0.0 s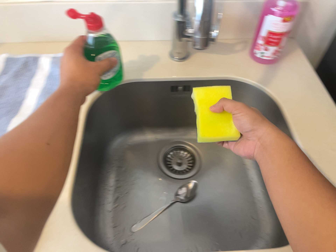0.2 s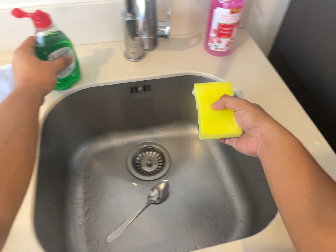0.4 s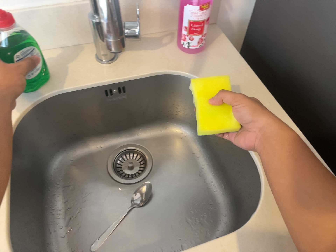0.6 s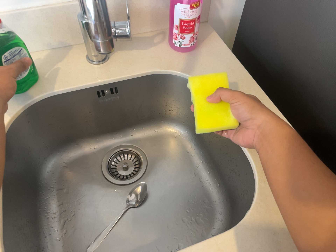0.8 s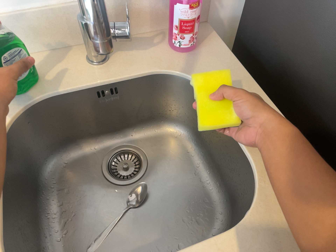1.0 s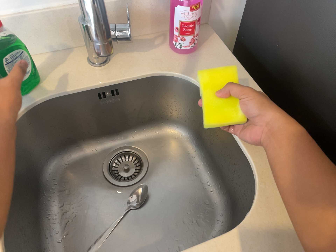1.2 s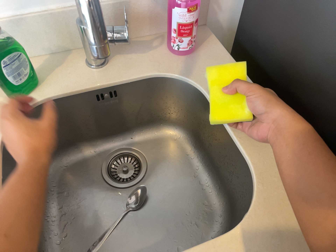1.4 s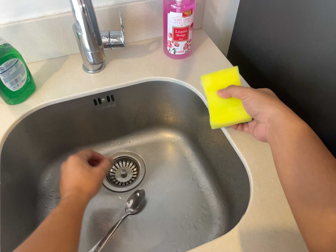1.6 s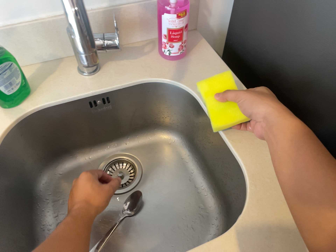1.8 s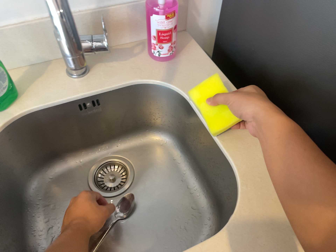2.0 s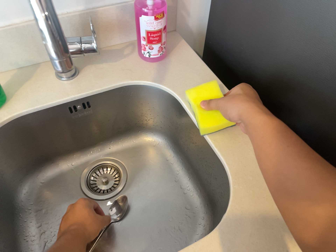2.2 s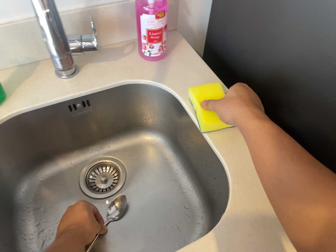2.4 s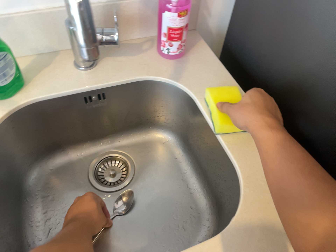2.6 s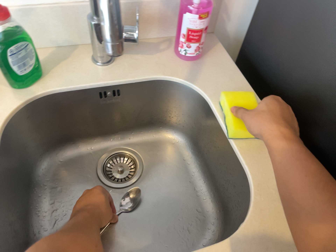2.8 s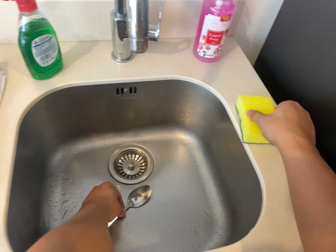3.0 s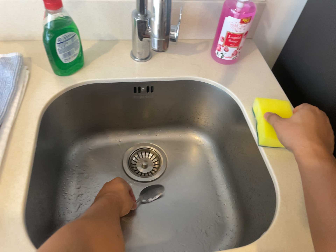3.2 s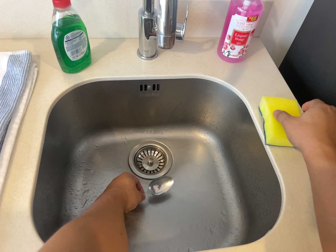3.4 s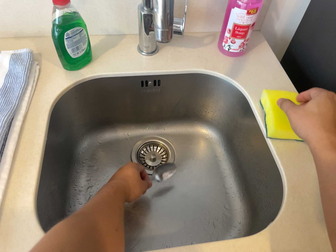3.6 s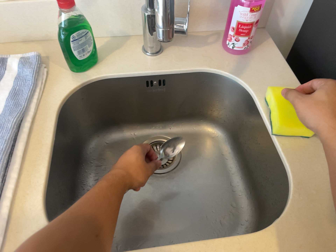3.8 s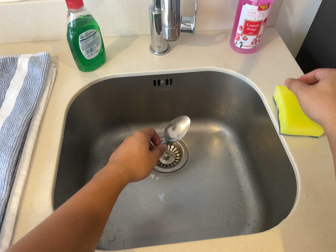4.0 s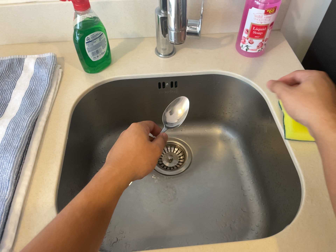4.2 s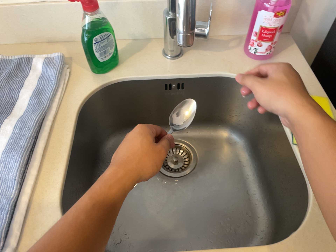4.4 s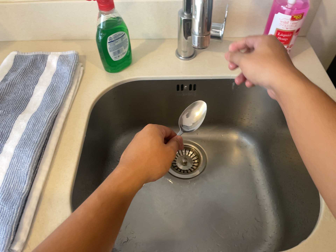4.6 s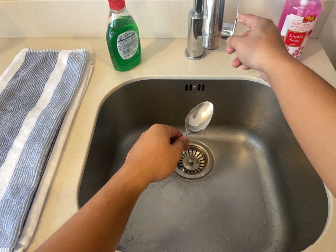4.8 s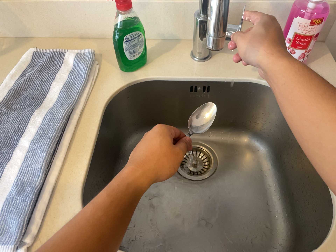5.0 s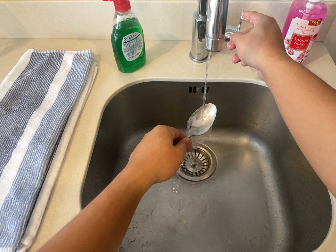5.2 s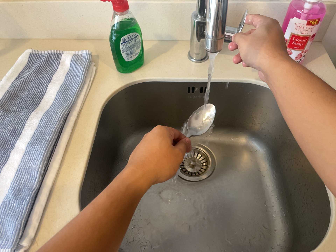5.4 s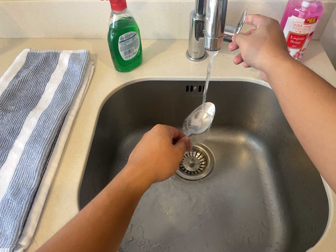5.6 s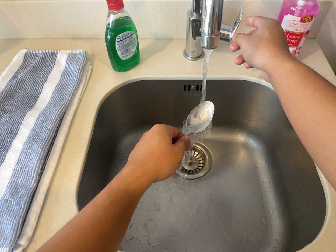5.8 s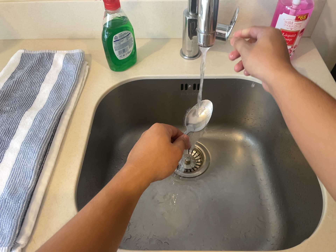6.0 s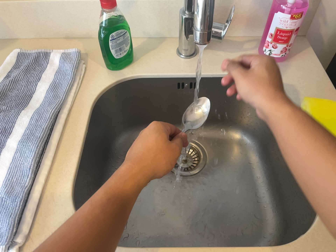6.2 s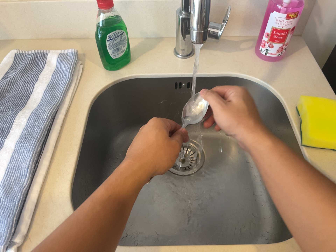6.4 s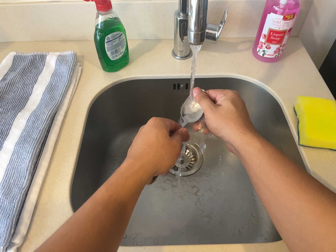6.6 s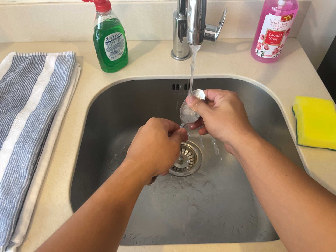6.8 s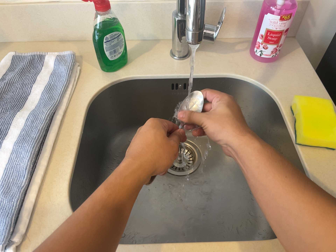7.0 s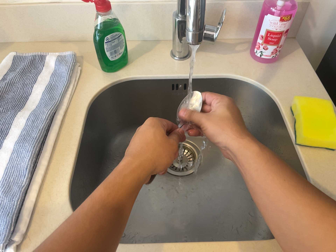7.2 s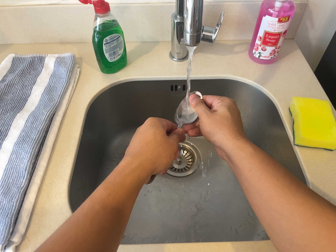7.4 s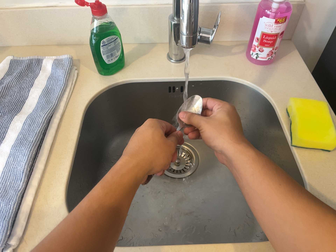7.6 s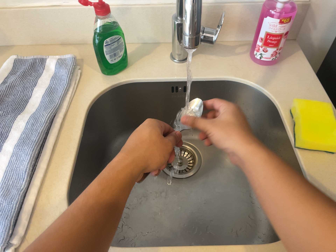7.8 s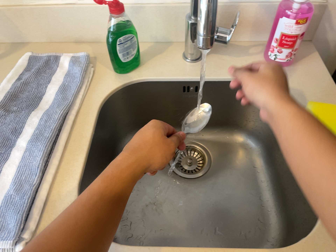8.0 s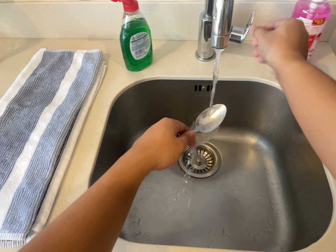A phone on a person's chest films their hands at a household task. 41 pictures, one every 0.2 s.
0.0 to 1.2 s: The camera swings to its right by about 10 degrees, and the scene slides to the left. It rolls about its line of sight by about 15 degrees, and the scene rotates counterclockwise.
1.2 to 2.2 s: The camera shifts only a little, or ends up much as it began.
2.2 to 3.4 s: The camera rolls about its line of sight by about 15 degrees, and the scene rotates clockwise.
3.4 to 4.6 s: The camera shifts only a little, or ends up much as it began.
4.6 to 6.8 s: The camera shifts only a little, or ends up much as it began.
6.8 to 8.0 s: The camera shifts only a little, or ends up much as it began.
The film runs backward here.
